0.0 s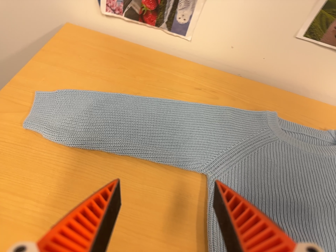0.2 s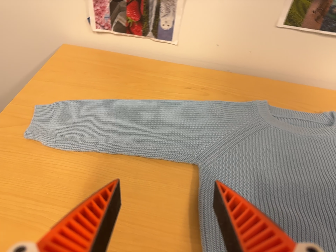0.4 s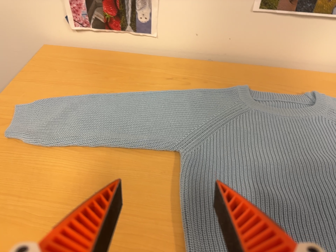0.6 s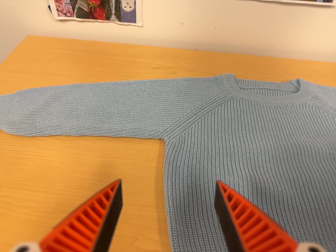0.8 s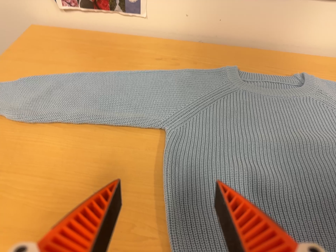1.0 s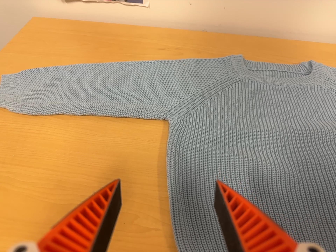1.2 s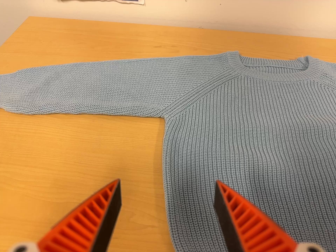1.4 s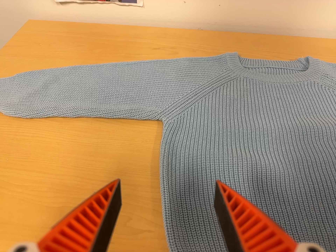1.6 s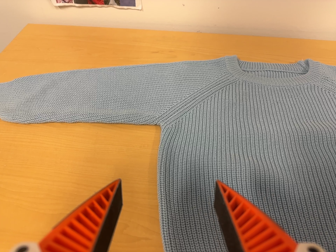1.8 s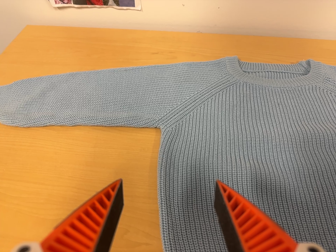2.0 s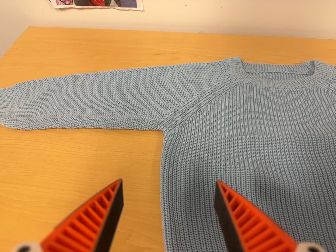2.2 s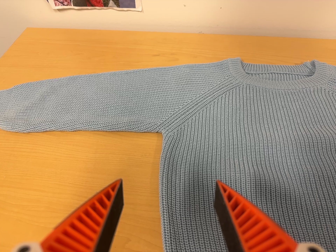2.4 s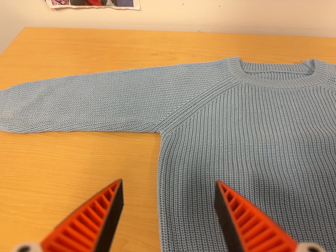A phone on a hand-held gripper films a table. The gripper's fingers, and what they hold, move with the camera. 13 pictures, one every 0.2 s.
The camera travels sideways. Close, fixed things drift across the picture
to the left.
The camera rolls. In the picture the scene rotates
counterclockwise.
0.0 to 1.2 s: The camera travels to its right and toward the bottom of its view, about 14 cm, so close, fixed things drift to the left. It rolls about its line of sight by about 10 degrees, and the scene rotates counterclockwise.
1.2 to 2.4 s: The camera shifts only a little, or ends up much as it began.
The film runs forward here.
